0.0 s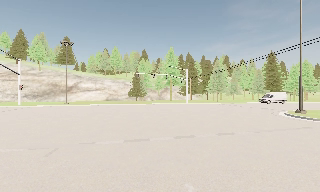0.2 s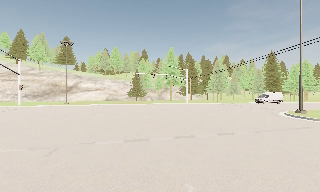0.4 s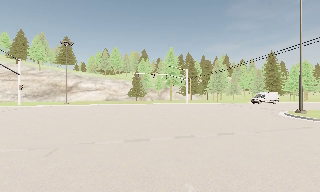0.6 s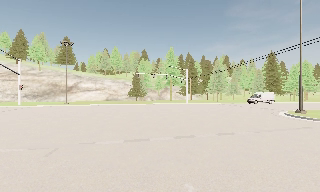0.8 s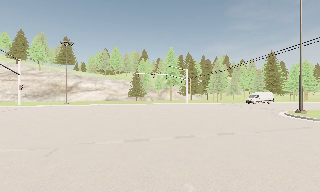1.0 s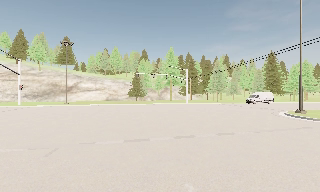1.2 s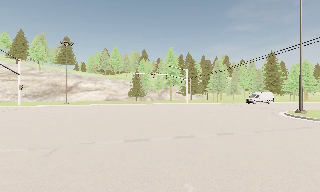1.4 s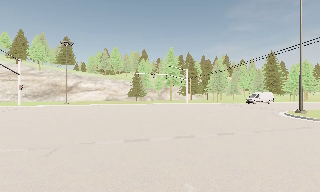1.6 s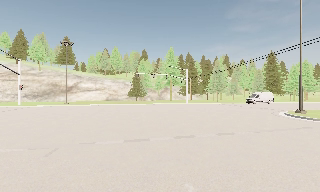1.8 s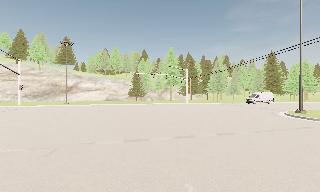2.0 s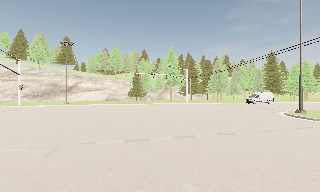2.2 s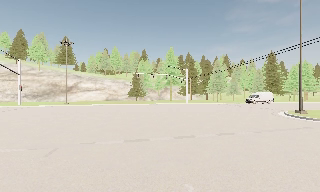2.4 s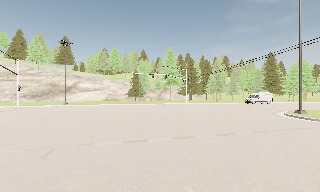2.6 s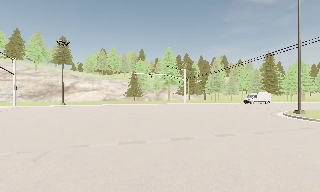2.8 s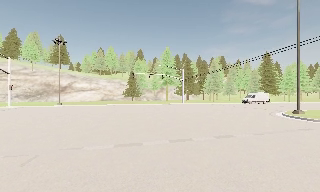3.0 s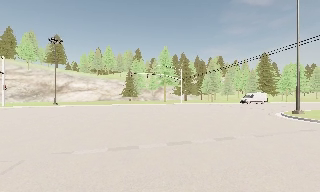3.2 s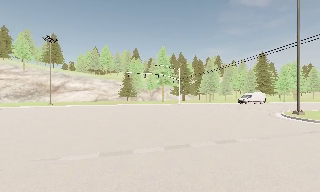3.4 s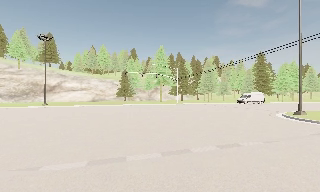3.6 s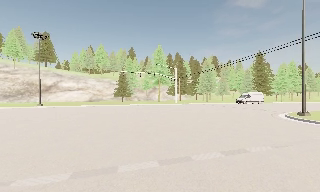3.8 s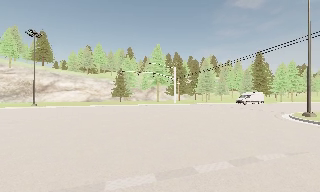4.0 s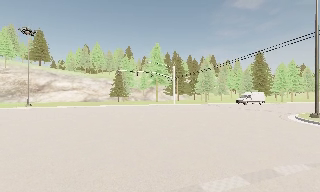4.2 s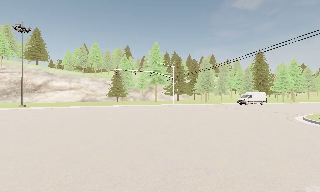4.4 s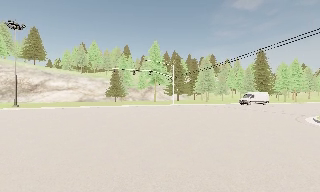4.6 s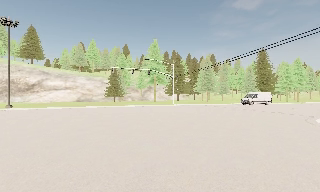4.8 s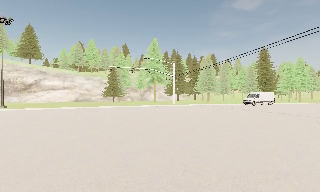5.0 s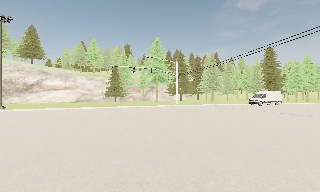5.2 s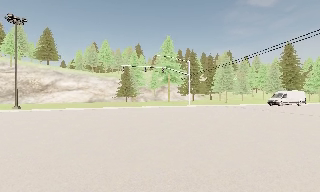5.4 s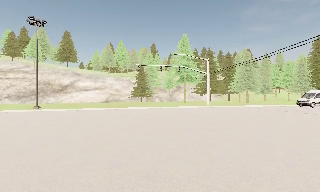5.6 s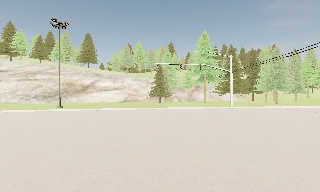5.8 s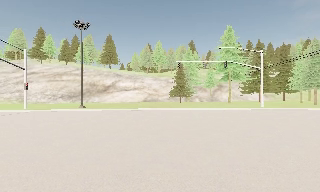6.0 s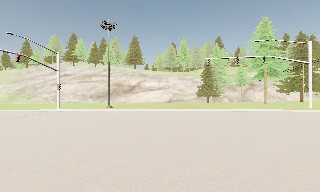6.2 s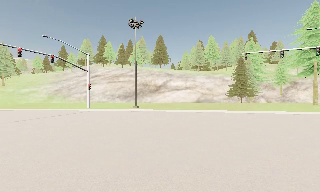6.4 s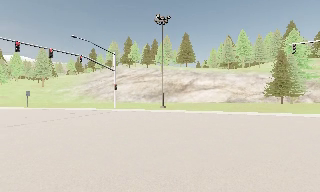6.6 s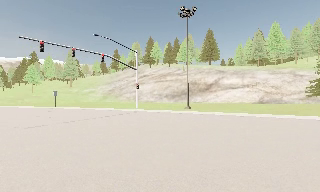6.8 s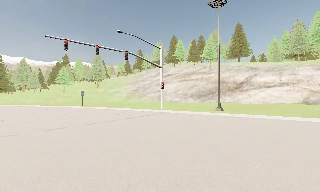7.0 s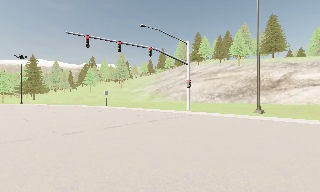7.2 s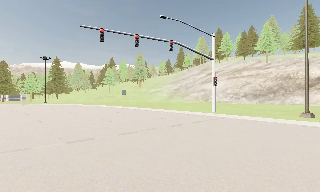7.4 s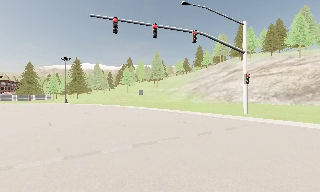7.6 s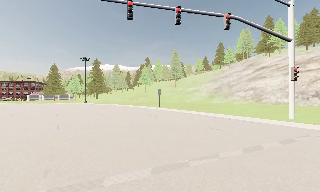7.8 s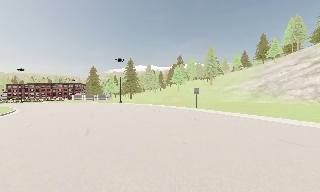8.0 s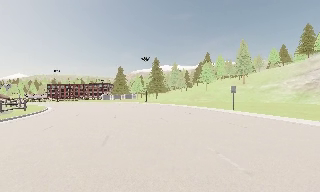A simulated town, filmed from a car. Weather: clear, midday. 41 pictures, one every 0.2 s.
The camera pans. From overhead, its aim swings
counterclockwise.
The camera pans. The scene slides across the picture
to the right.
0.0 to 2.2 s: The camera keeps its place and its aim.
2.2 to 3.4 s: The camera travels forward, about 2 m, so what stands in front looms larger. It gains speed.
3.4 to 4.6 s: The camera travels forward, about 5 m, so what stands in front looms larger.
4.6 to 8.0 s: The camera swings to its left by about 110 degrees, and the scene slides to the right. It travels forward, about 25 m. It gains speed.
The film runs forward here.
